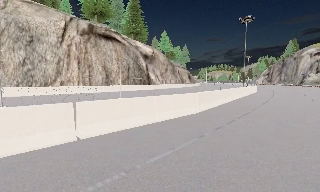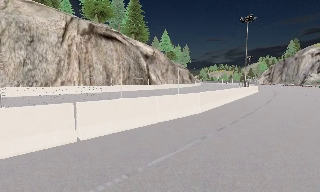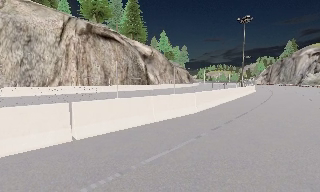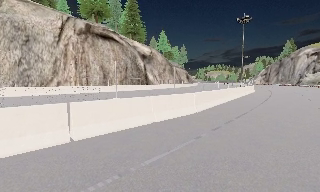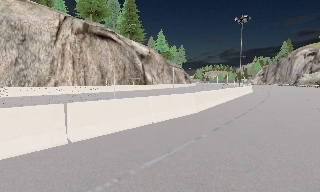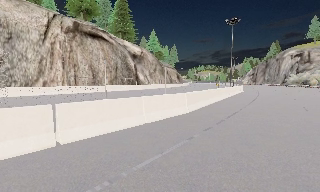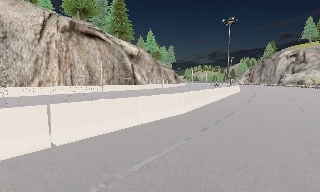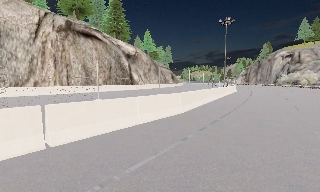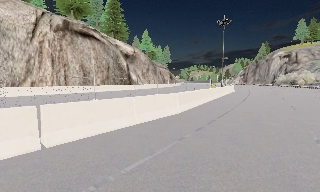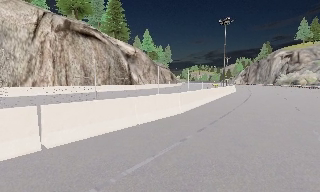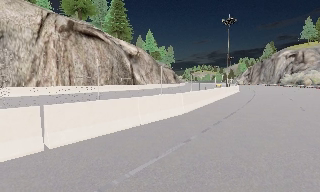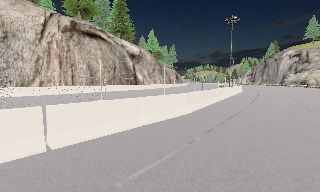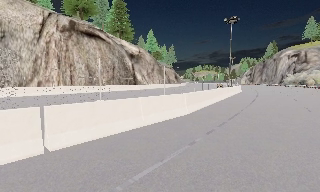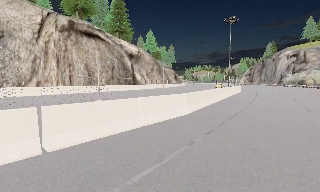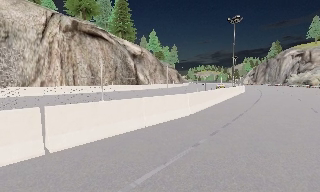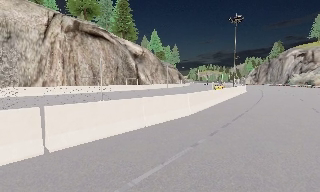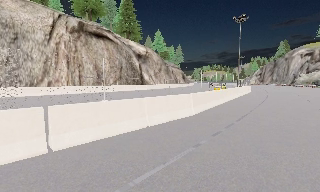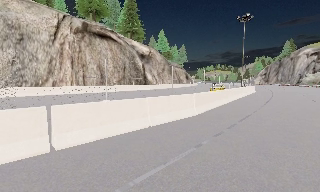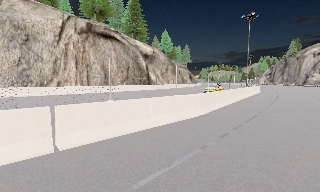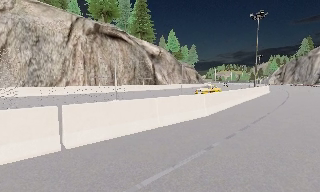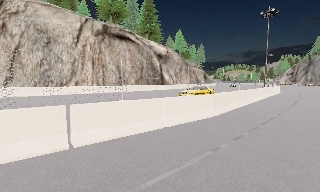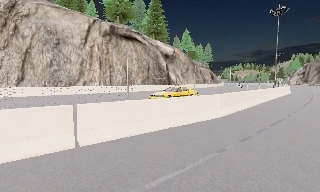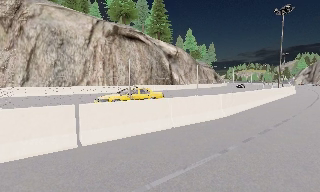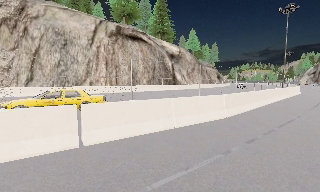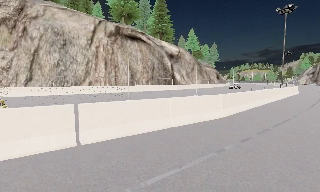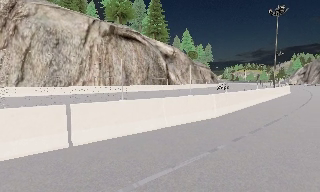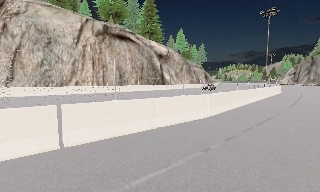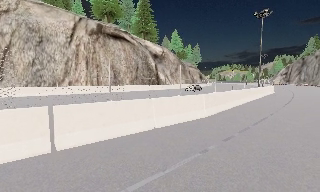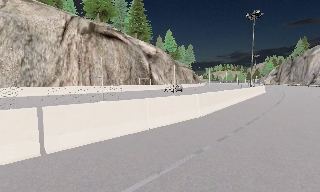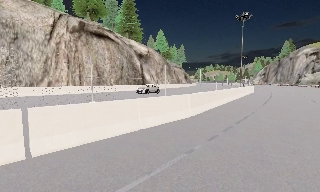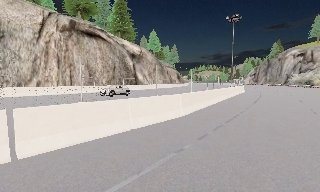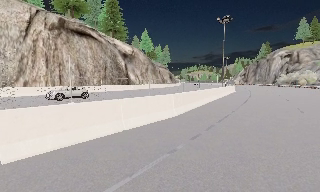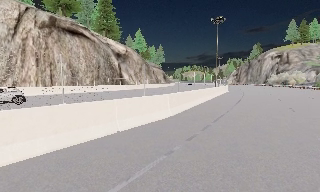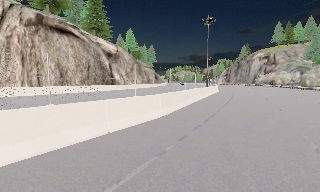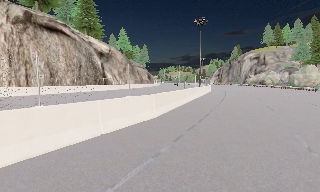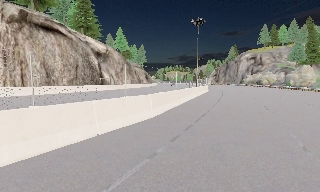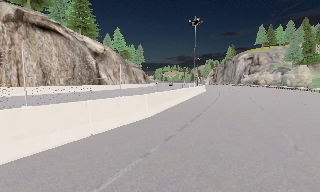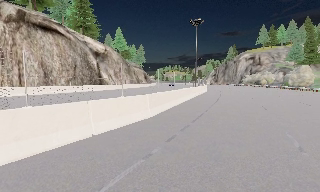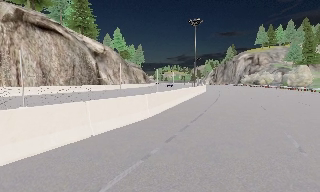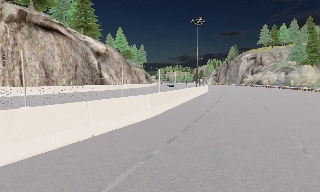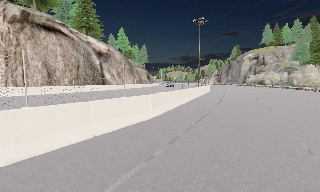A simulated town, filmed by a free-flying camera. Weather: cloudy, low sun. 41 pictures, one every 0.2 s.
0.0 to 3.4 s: The camera travels forward, about 1 m, so what stands in front looms larger.
3.4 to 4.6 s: The camera pans to its left, which is counterclockwise from overhead, by about 10 degrees.
4.6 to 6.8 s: The scene slides to the left, as the camera pans about 25 degrees to its right.
6.8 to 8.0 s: The camera shifts only a little, or ends up much as it began.
The film runs forward here.
